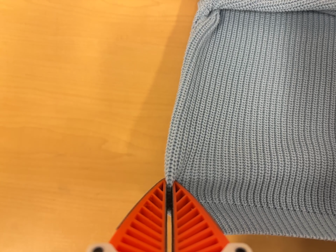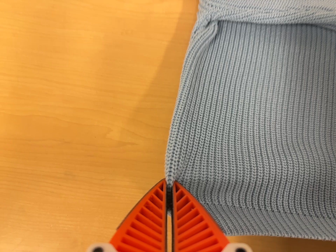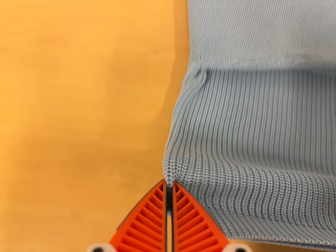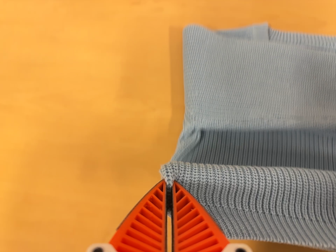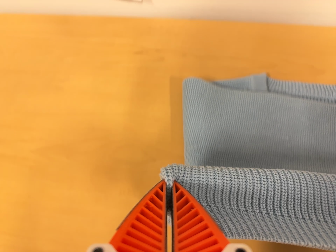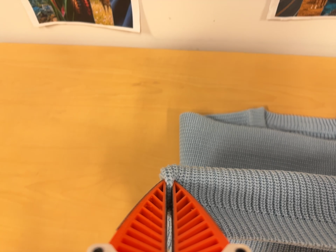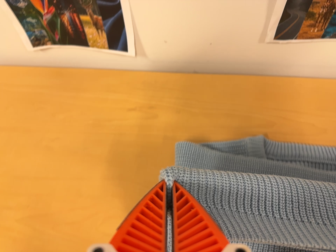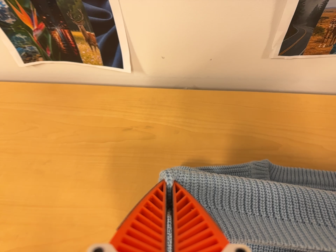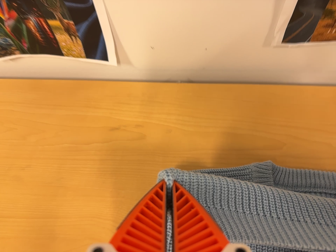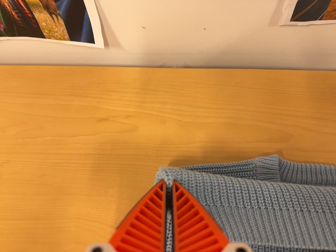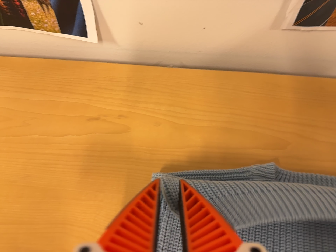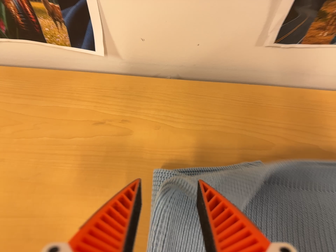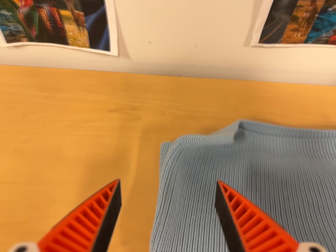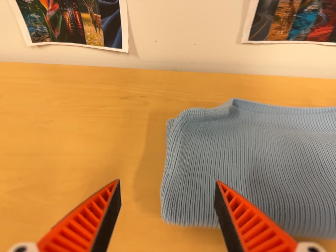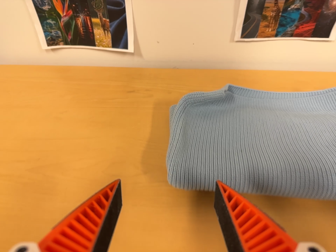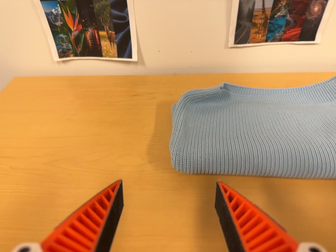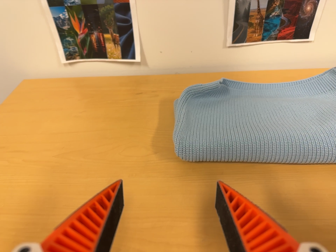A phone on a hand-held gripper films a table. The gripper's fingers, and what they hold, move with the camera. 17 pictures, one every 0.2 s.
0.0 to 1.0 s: The camera travels toward the top of its view, about 16 cm, so close, fixed things drift downward. Its aim tips toward the top of its view by about 15 degrees, and the scene shifts downward.
1.0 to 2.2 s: The camera travels forward and toward the top of its view, about 10 cm, so what stands in front looms larger.
2.2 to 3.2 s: The camera travels toward the bottom of its view and backward, about 34 cm. Its aim tips toward the top of its view by about 20 degrees.
The film runs forward here.
